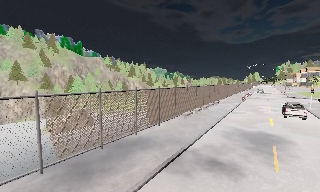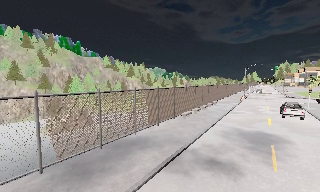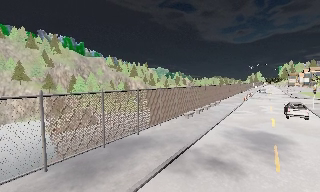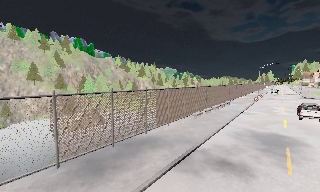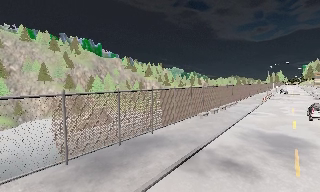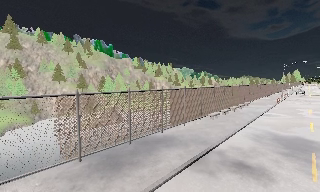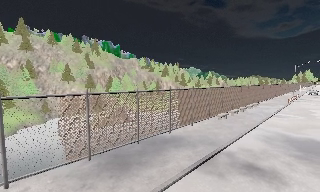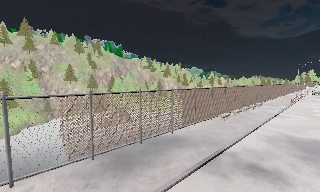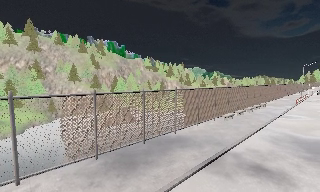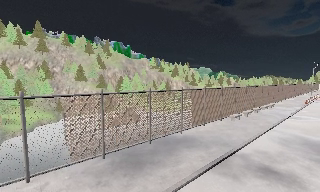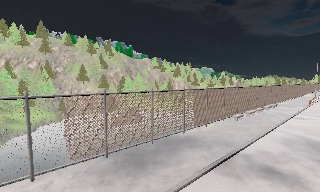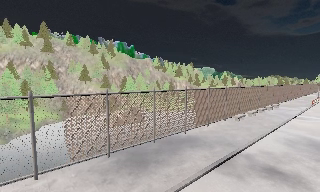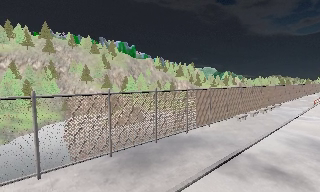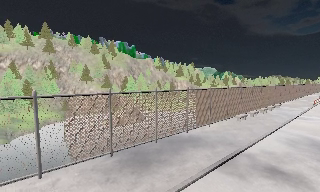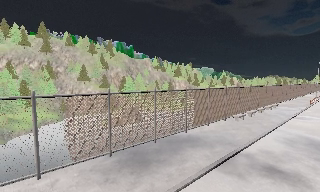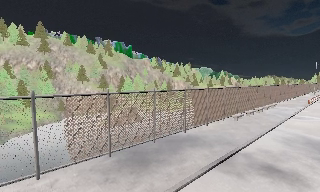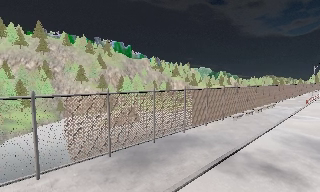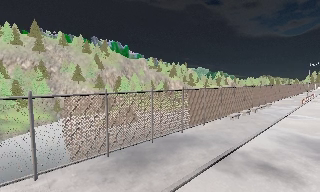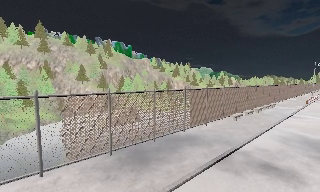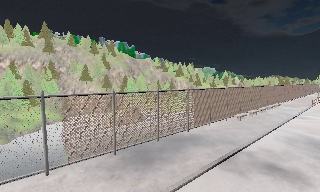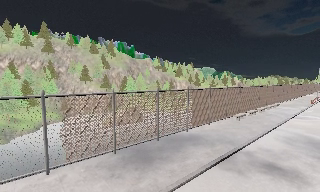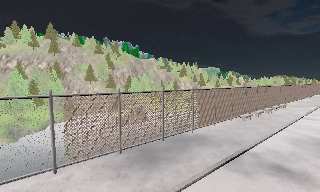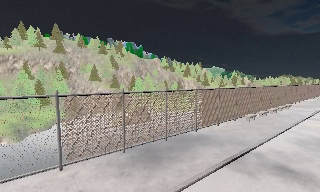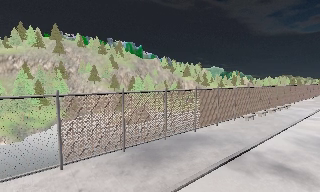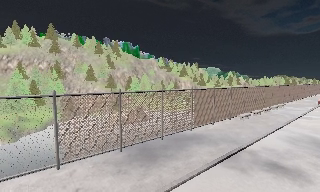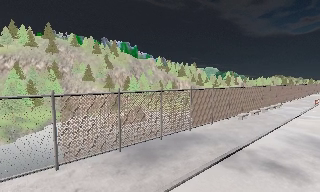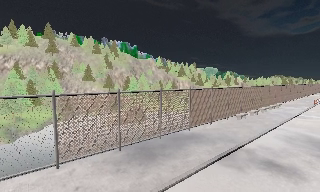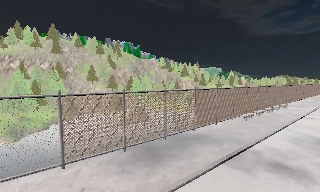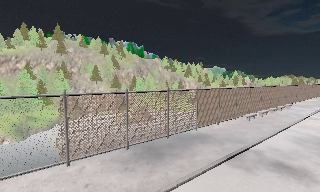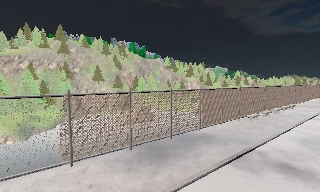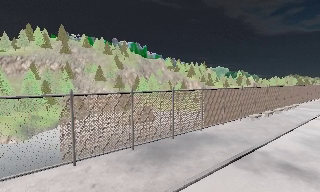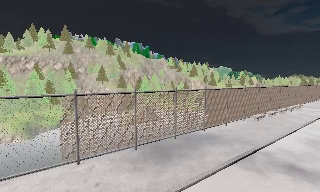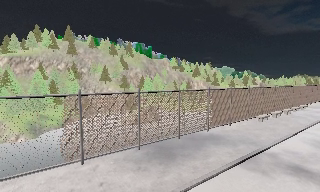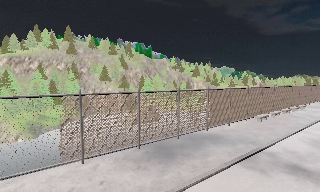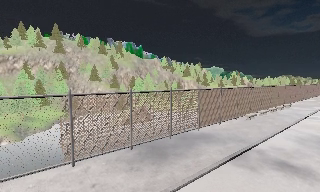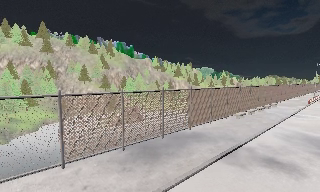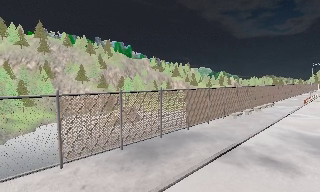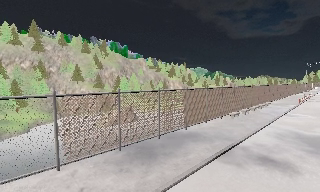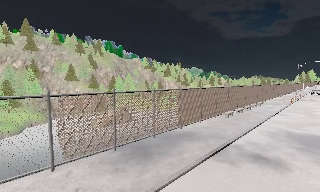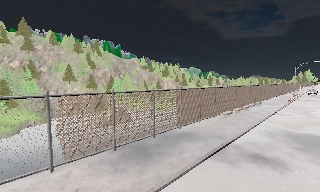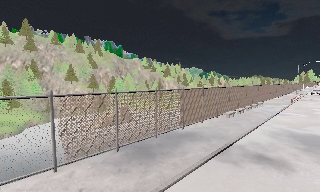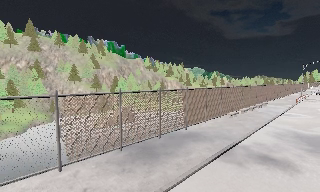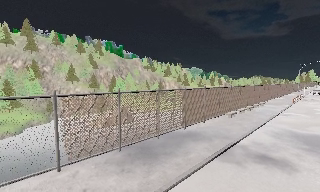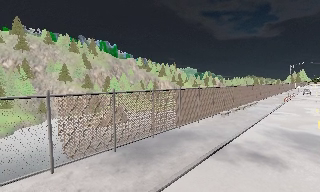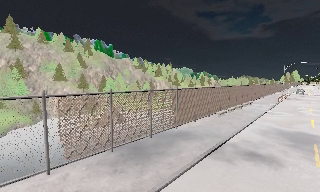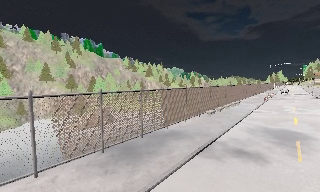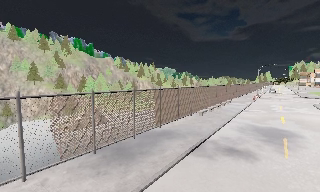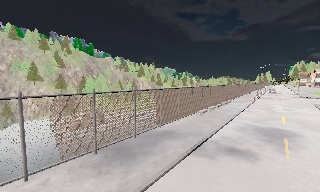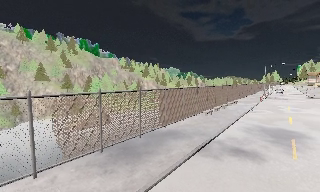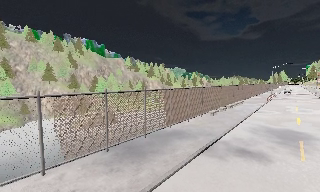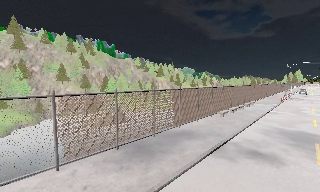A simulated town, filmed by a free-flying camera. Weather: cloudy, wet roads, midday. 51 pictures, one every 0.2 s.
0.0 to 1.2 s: The camera pans to its left, which is counterclockwise from overhead, by about 10 degrees.
1.2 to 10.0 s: The camera travels to its left and backward, about 2 m, so close, fixed things drift to the right.
The film runs backward here.
